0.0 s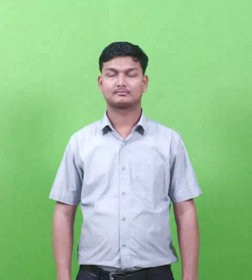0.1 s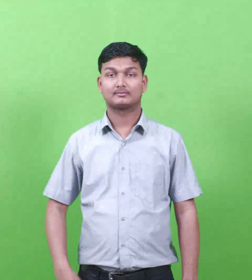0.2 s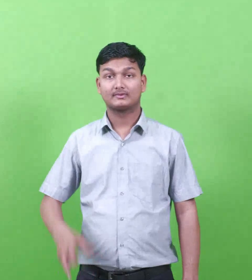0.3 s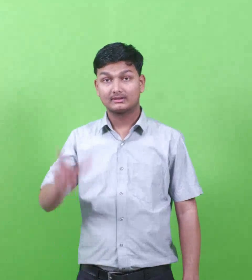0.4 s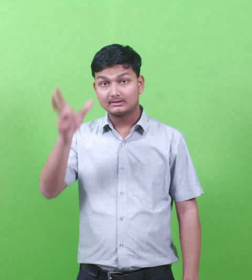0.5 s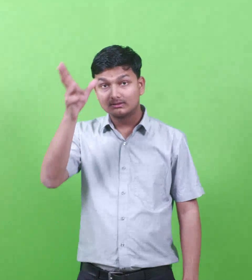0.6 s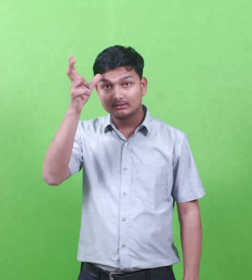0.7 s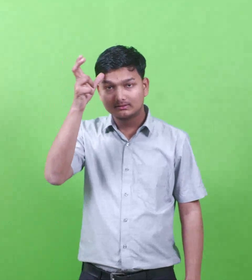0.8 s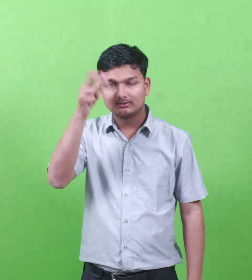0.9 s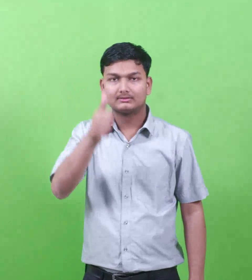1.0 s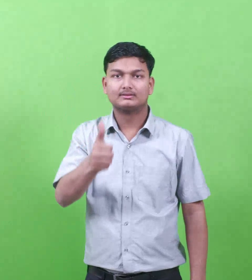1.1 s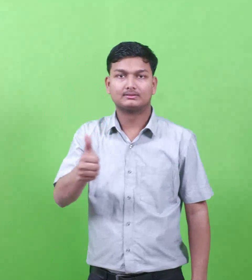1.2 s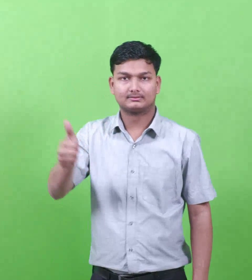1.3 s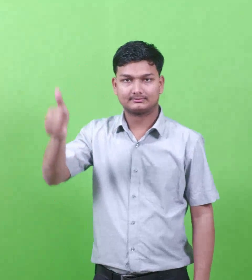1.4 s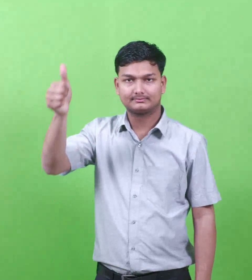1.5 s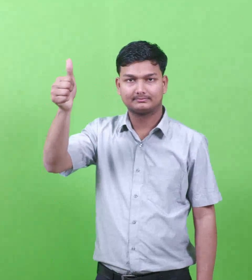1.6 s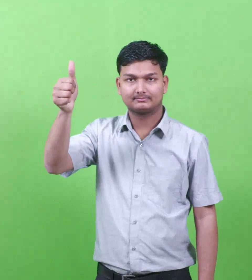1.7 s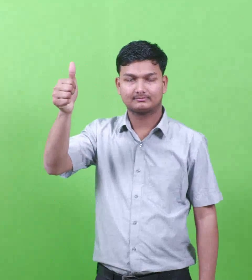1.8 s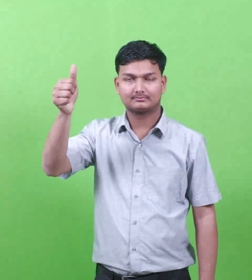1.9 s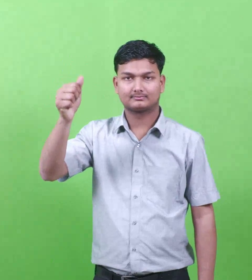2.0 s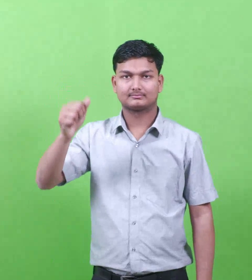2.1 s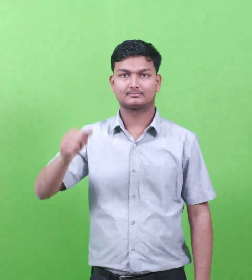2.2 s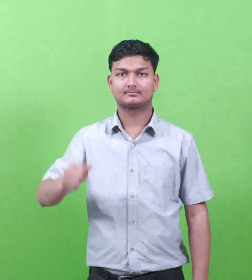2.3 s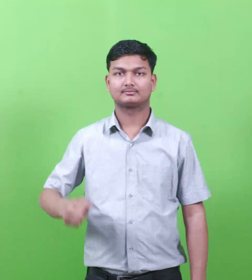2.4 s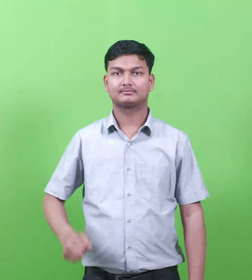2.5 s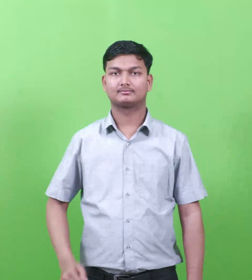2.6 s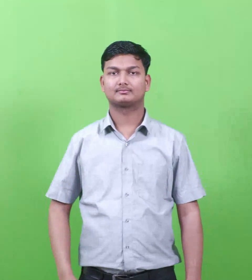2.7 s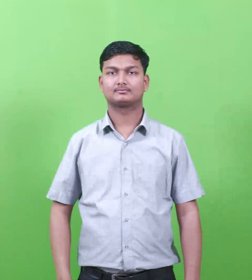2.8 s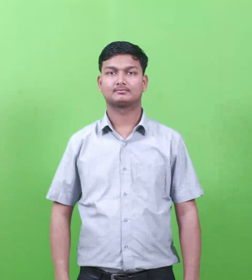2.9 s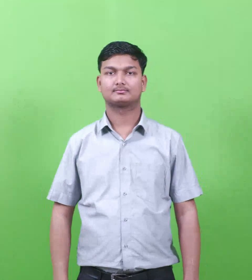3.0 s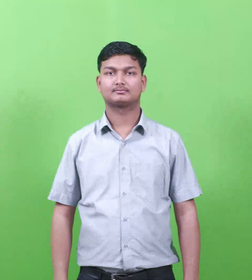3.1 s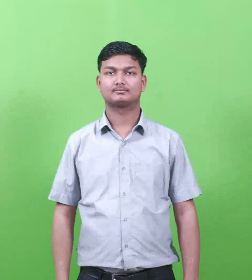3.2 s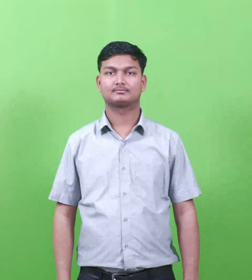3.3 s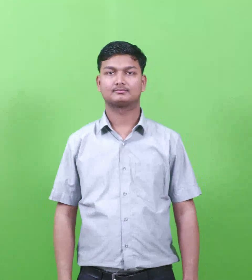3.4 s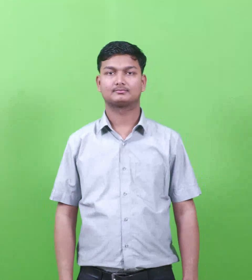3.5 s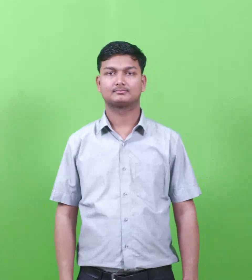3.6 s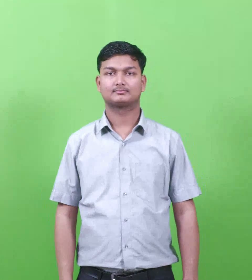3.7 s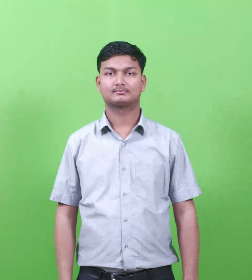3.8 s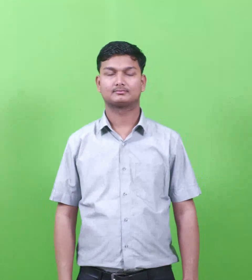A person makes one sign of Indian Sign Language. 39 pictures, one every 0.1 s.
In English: satan
